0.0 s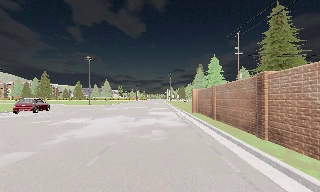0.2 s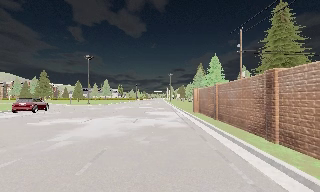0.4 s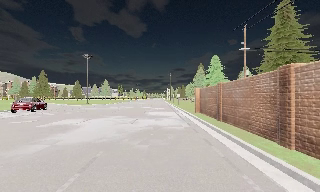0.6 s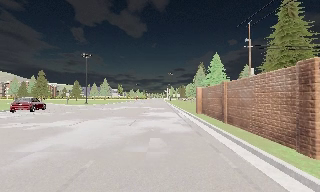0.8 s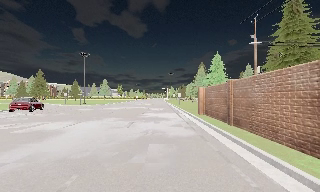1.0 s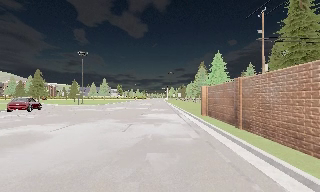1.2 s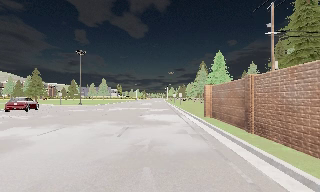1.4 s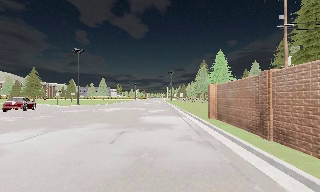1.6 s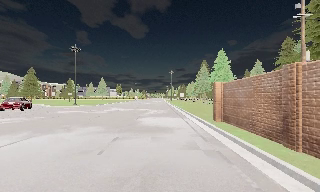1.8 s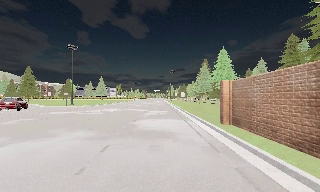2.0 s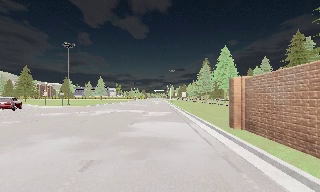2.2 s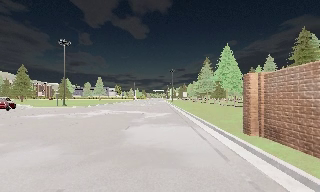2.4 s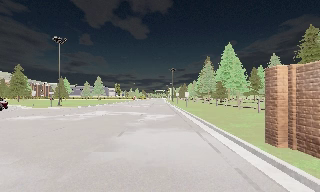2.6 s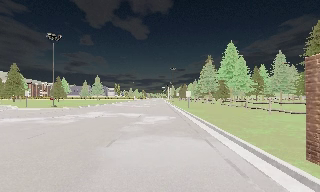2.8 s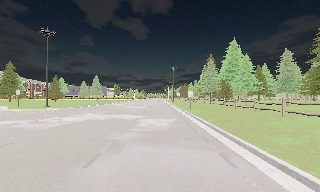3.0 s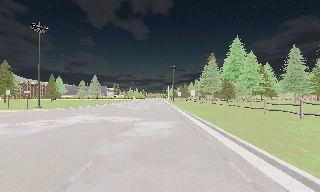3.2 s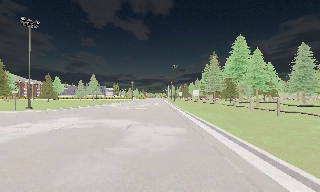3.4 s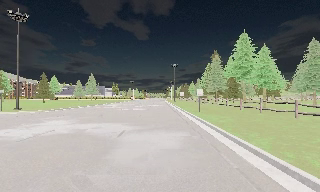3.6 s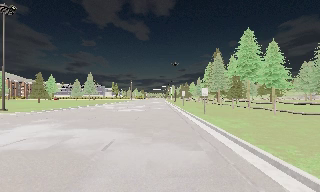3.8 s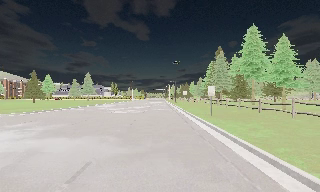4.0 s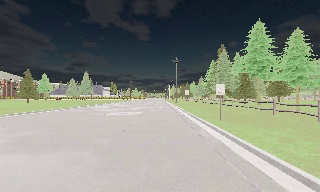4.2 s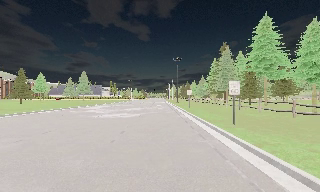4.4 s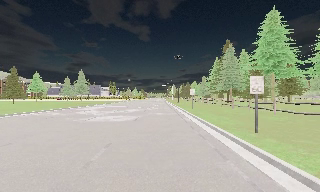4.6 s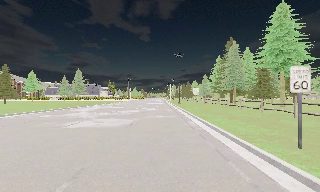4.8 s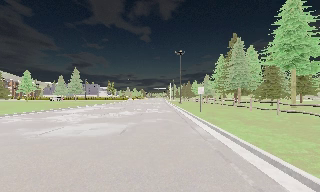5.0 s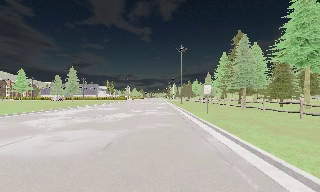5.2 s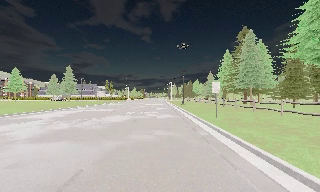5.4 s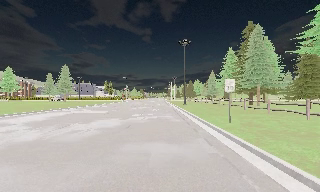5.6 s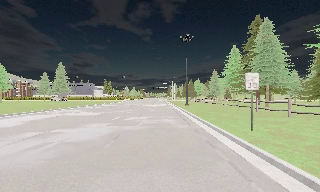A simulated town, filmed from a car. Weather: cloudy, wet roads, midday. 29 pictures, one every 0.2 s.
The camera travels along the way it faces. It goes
forward.
0.0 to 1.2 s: The camera travels forward, about 4.5 m, so what stands in front looms larger. It gains speed.
1.2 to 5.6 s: The camera travels forward, about 40 m, so what stands in front looms larger. It gains speed.
The film runs forward here.
